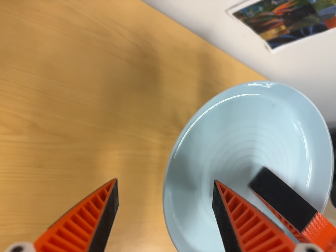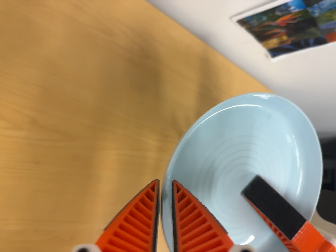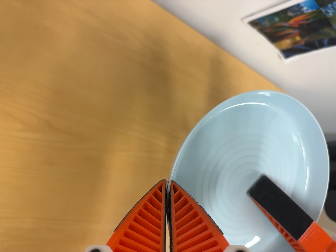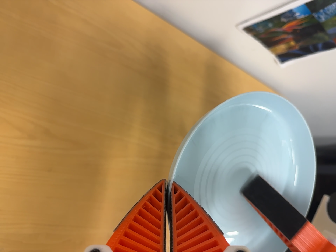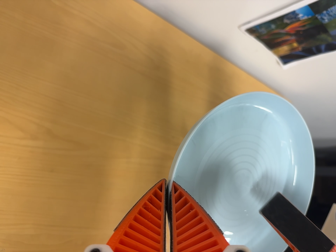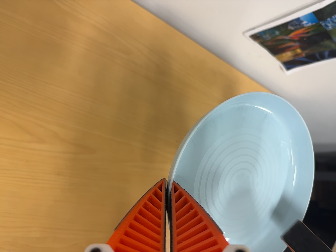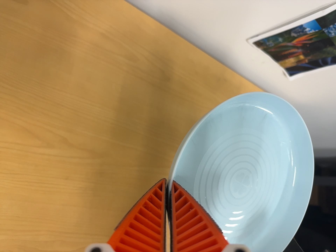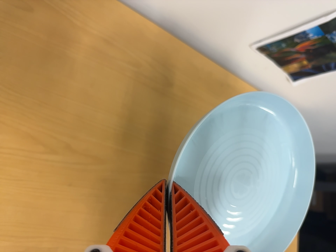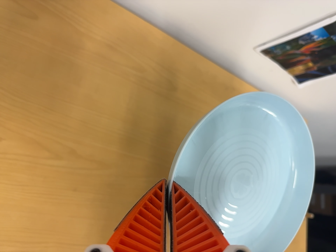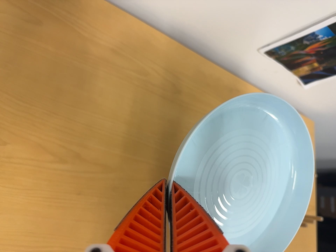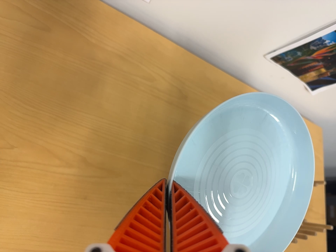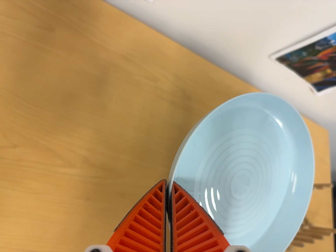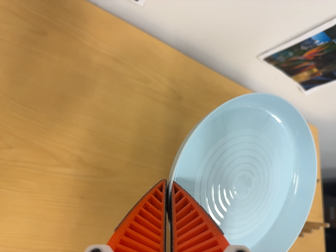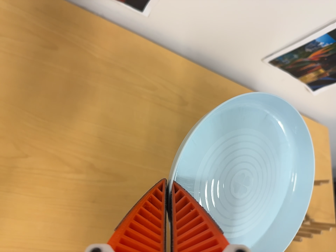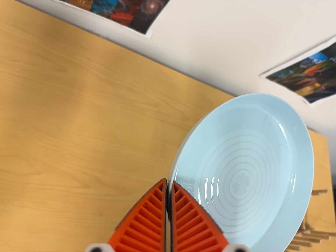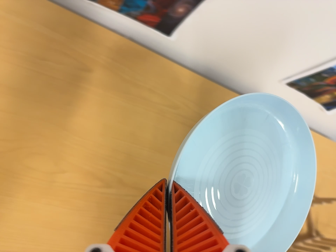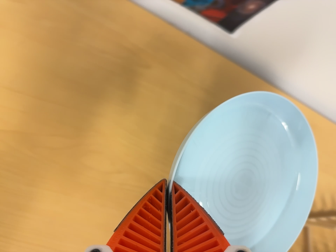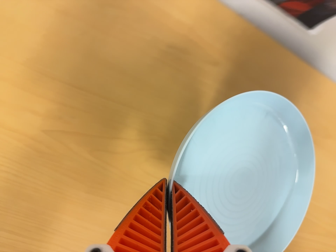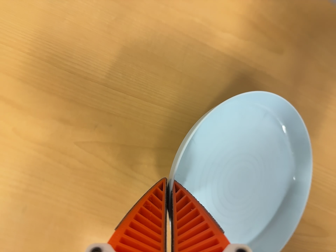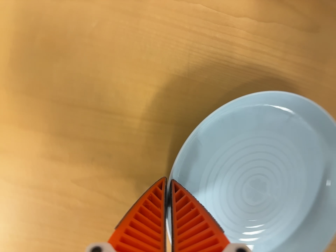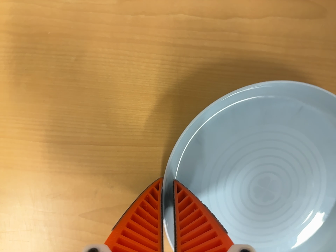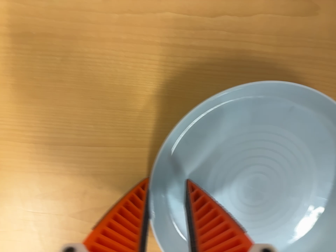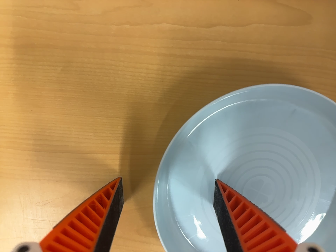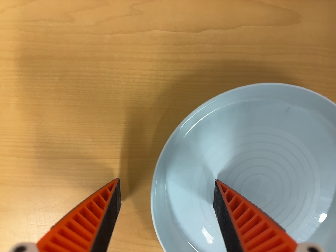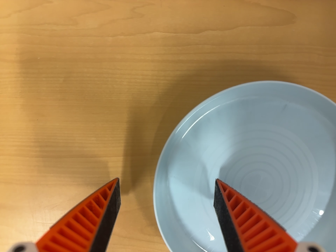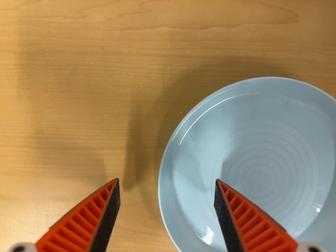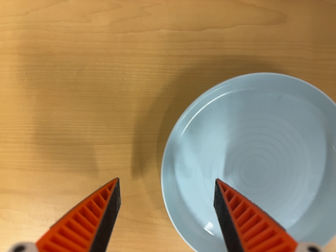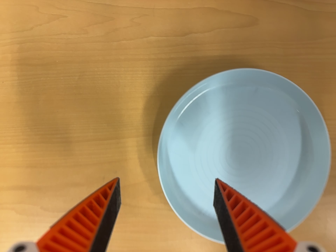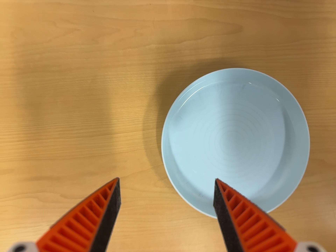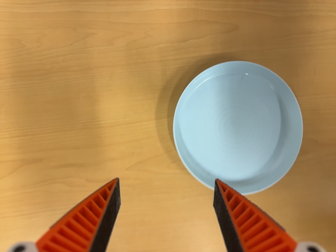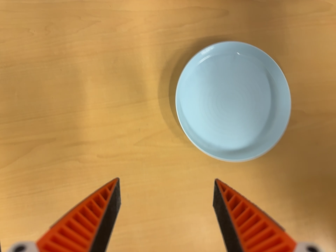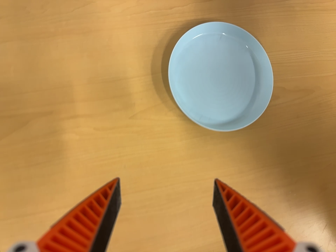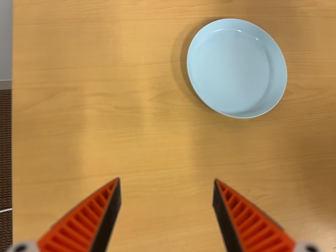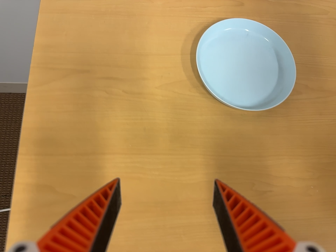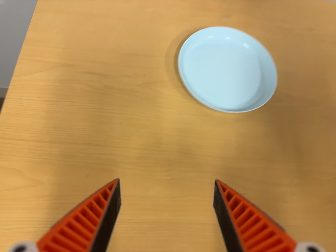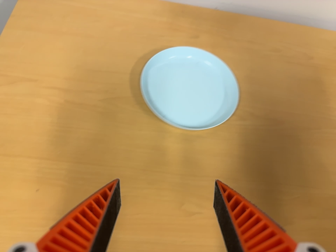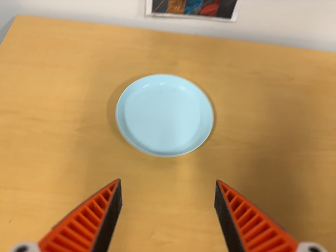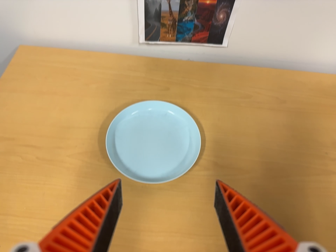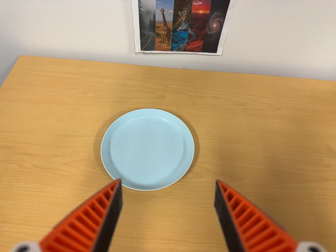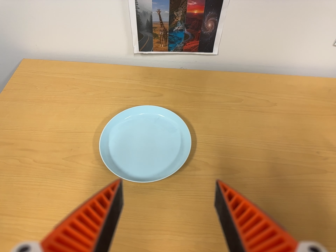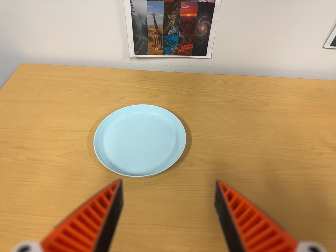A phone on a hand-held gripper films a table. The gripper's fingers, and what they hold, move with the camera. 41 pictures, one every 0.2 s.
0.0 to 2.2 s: The camera's aim tips toward the top of its view by about 10 degrees, and the scene shifts downward.
2.2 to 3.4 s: The scene slides to the right, as the camera pans about 15 degrees to its left. It travels to its left and toward the top of its view, about 16 cm, so close, fixed things drift to the right.
3.4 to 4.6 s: The camera swings to its left by about 20 degrees, and the scene slides to the right. It travels toward the top of its view and forward, about 16 cm. Its aim tips toward the bottom of its view by about 15 degrees. It rolls about its line of sight by about 15 degrees, and the scene rotates counterclockwise.
4.6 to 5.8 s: The camera travels backward and toward the bottom of its view, about 16 cm, so what stands in front gets smaller. It rolls about its line of sight by about 10 degrees, and the scene rotates counterclockwise.
5.8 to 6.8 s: The camera travels toward the bottom of its view, about 30 cm. Its aim tips toward the top of its view by about 20 degrees.
6.8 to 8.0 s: The camera travels to its right, about 22 cm, so close, fixed things drift to the left. Its aim tips toward the top of its view by about 20 degrees, and the scene shifts downward.
The film runs backward here.
